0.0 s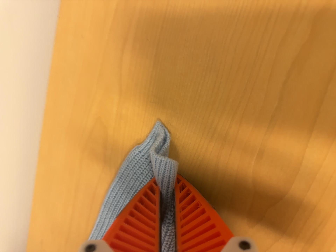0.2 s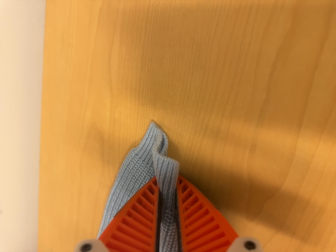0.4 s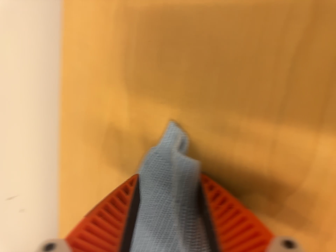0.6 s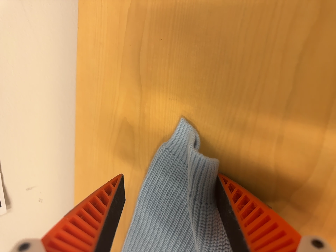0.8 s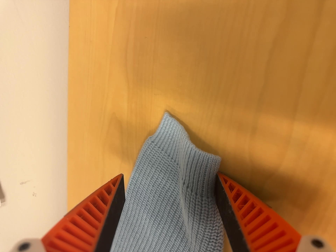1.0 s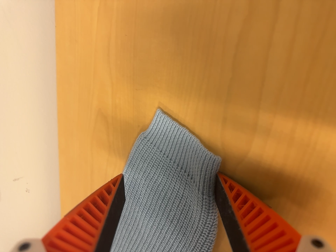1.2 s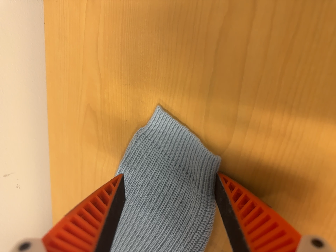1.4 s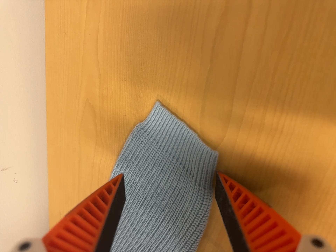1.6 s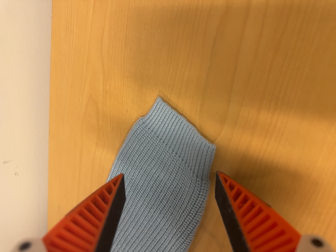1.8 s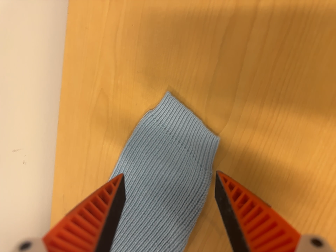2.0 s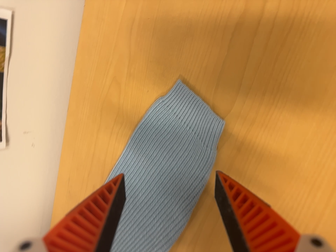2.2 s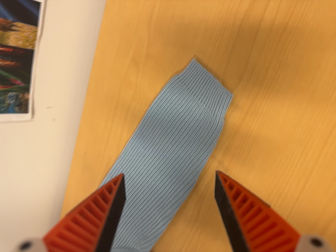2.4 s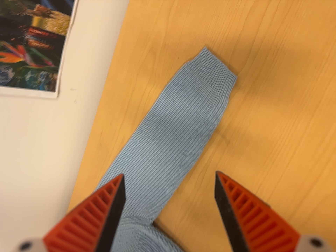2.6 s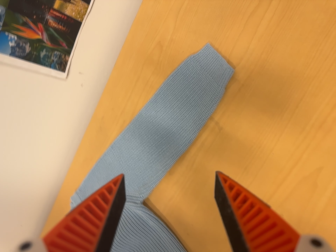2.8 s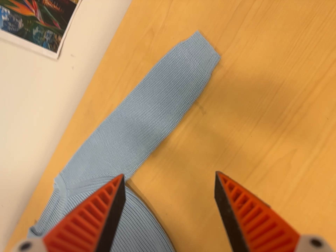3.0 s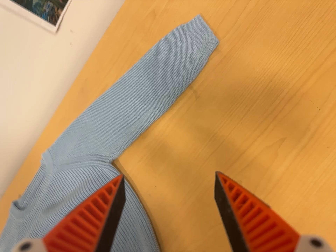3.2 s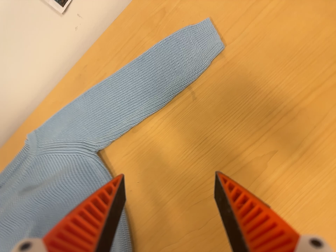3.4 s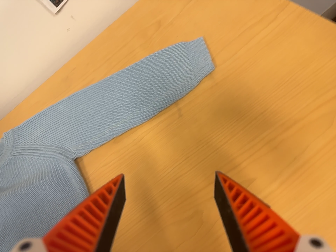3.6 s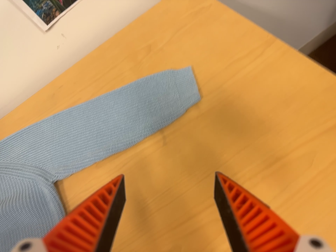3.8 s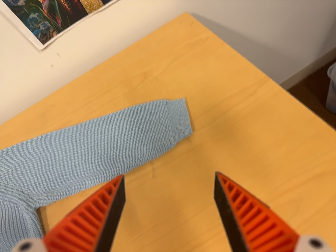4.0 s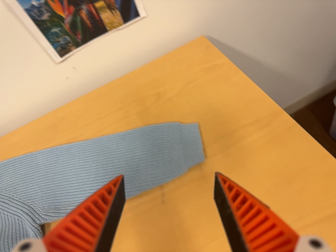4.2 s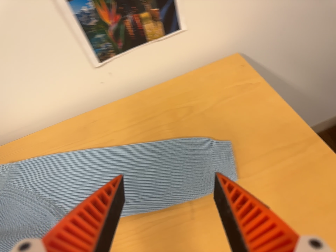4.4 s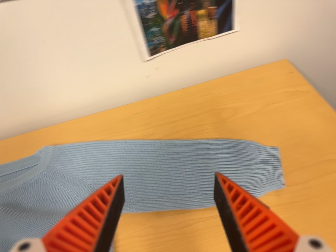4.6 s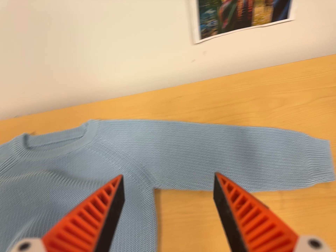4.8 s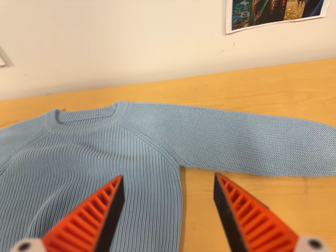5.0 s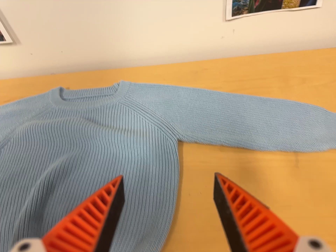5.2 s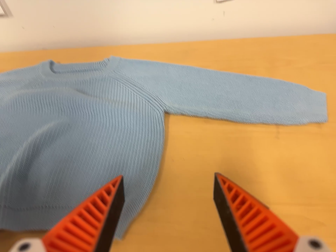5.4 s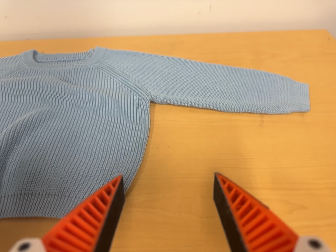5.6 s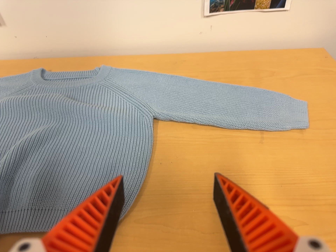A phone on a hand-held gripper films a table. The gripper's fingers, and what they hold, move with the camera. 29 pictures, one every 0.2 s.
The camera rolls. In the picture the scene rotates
clockwise.
0.0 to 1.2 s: The camera travels to its right, about 6 cm.
1.2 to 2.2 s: The camera travels backward, toward the bottom of its view and to its left, about 14 cm, so what stands in front gets smaller. It rolls about its line of sight by about 10 degrees, and the scene rotates clockwise.
2.2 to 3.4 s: The camera travels toward the bottom of its view and backward, about 20 cm. Its aim tips toward the top of its view by about 10 degrees. It rolls about its line of sight by about 35 degrees, and the scene rotates clockwise.
3.4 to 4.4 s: The camera travels to its left and toward the top of its view, about 16 cm, so close, fixed things drift to the right. Its aim tips toward the top of its view by about 10 degrees, and the scene shifts downward. It rolls about its line of sight by about 25 degrees, and the scene rotates clockwise.
4.4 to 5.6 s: The camera travels toward the bottom of its view and to its left, about 22 cm, so close, fixed things drift upward. It rolls about its line of sight by about 15 degrees, and the scene rotates clockwise.
The film runs backward here.
